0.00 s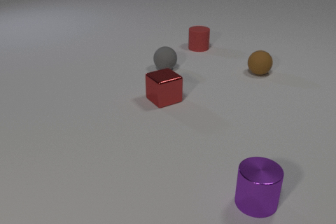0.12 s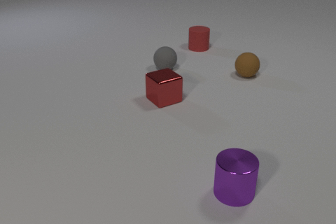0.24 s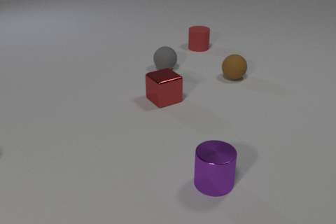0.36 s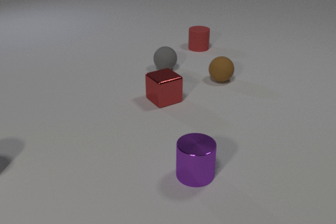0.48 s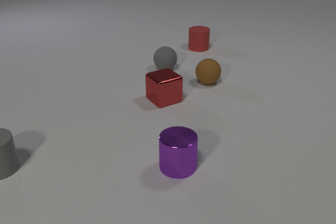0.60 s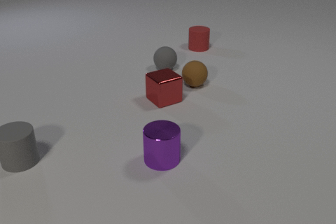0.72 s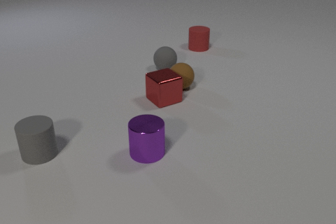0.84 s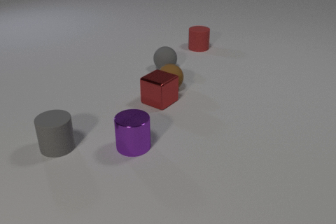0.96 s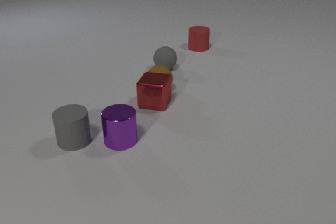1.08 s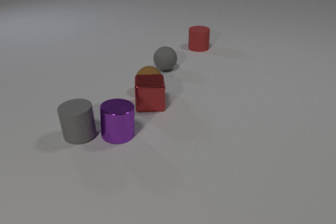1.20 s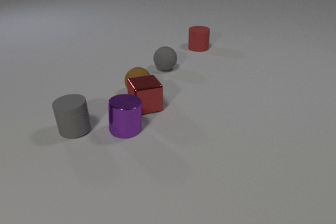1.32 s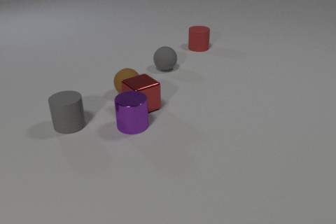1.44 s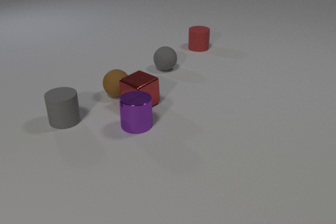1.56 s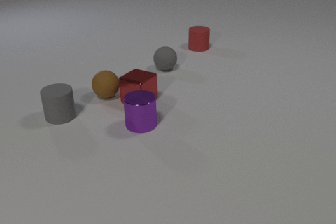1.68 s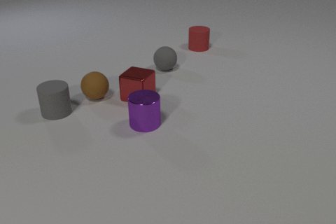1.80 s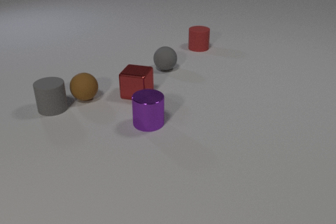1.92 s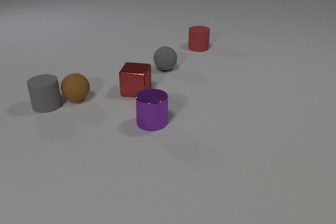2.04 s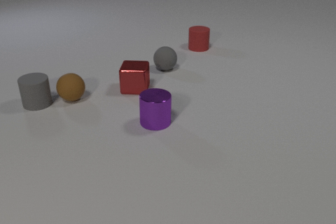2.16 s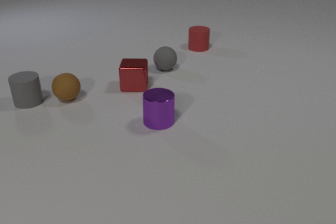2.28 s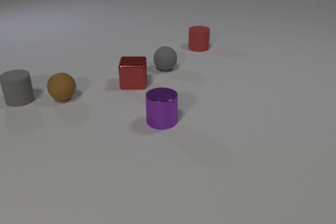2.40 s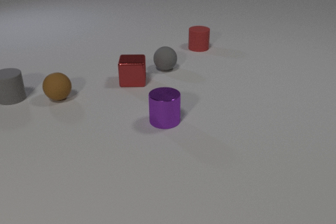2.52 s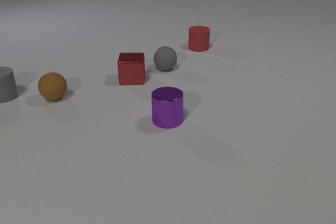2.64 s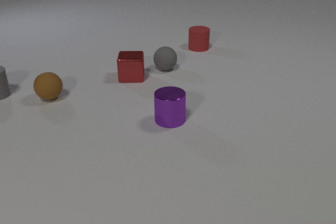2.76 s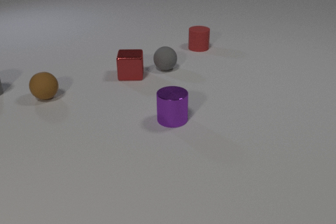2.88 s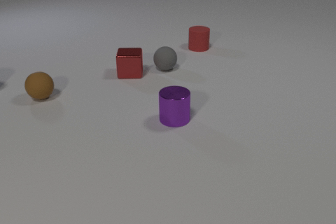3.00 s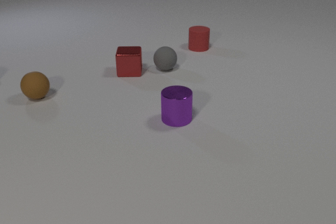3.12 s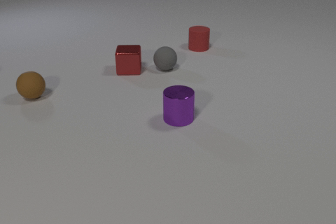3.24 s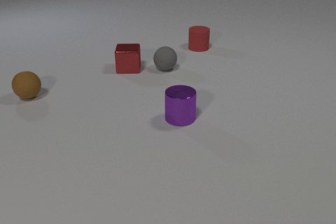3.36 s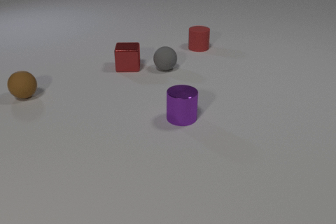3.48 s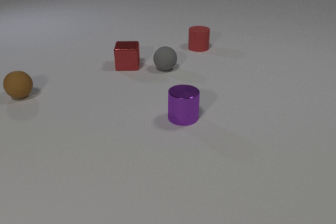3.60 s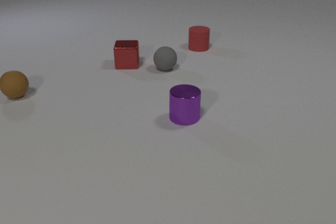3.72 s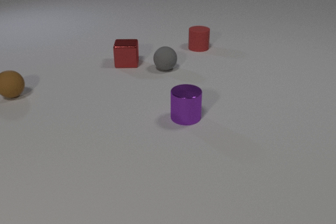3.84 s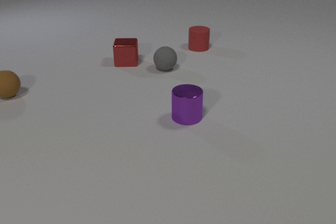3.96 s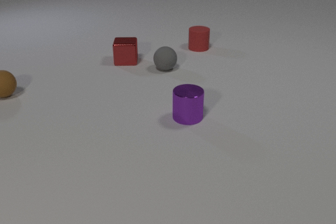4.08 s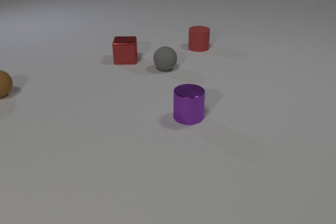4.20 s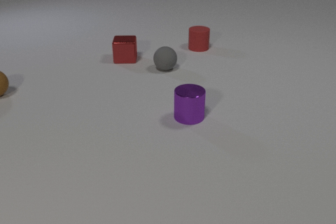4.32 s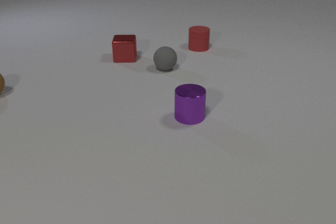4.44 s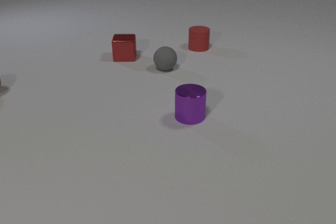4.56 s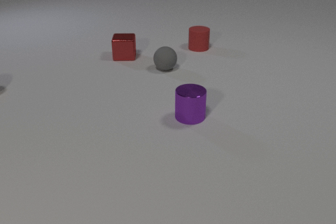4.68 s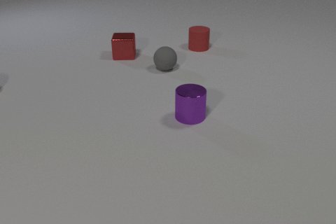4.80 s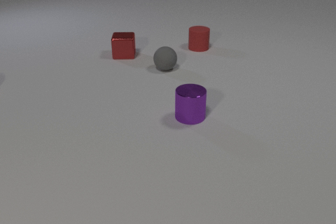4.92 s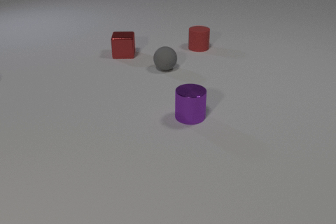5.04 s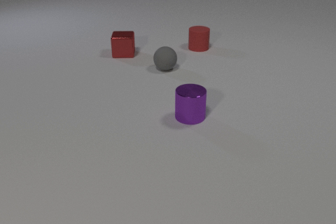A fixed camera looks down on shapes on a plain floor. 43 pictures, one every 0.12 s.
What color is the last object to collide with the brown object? gray.
What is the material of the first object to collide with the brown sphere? metal.
What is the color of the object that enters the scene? gray.
0.00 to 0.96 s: The gray rubber cylinder comes in at the left edge, slides to the right. The purple metal cylinder slides to the left and away from the camera. The brown rubber sphere rolls to the left and toward the camera. The red metal cube slides to the left and toward the camera, spins so that its near face slides to the right, counterclockwise seen from above. The brown rubber sphere and the red metal cube collide.
0.96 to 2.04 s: The gray rubber cylinder slides away from the camera. The purple metal cylinder slides to the right and away from the camera. The brown rubber sphere rolls to the left. The red metal cube slides away from the camera and to the left, spins so that its near face slides to the right, counterclockwise seen from above. The gray rubber cylinder and the purple metal cylinder collide. The purple metal cylinder and the red metal cube collide. The gray rubber cylinder and the brown rubber sphere collide.
2.04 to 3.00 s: The gray rubber cylinder slides to the left and away from the camera, leaves at the left edge. The purple metal cylinder slides to the right. The brown rubber sphere rolls to the left and away from the camera. The red metal cube slides away from the camera.
3.00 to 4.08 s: The purple metal cylinder slides to the right. The brown rubber sphere rolls to the left and away from the camera. The red metal cube slides away from the camera.
4.08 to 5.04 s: The brown rubber sphere rolls to the left and away from the camera, leaves at the left edge. The red metal cube slides away from the camera.
